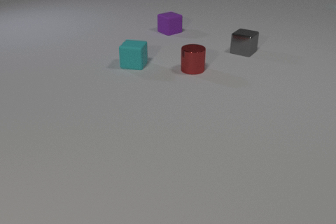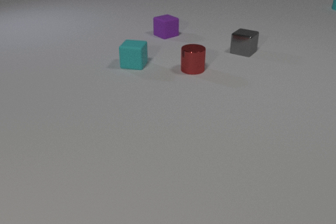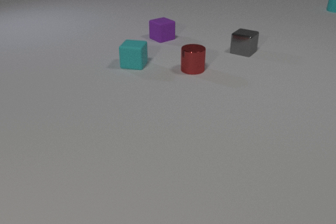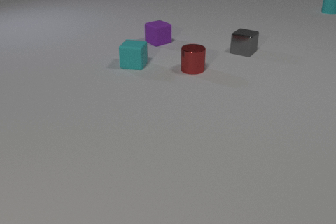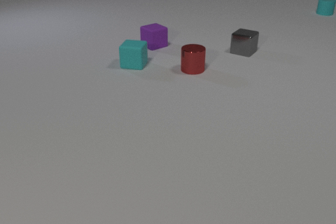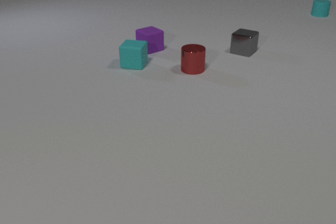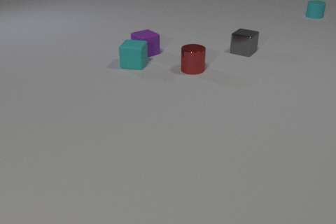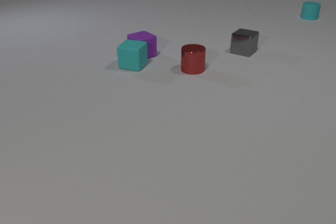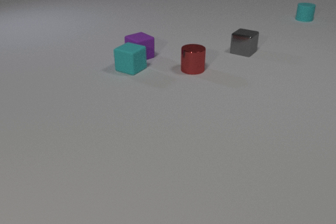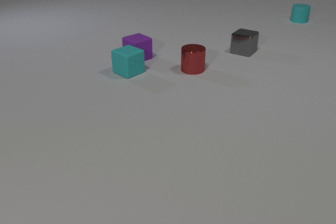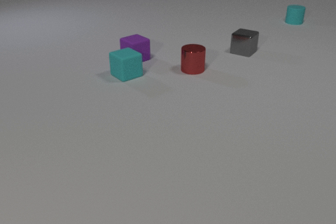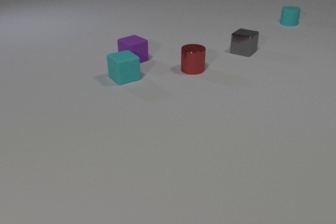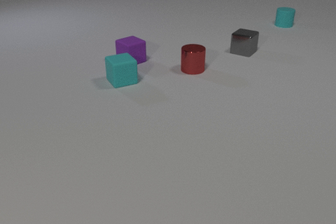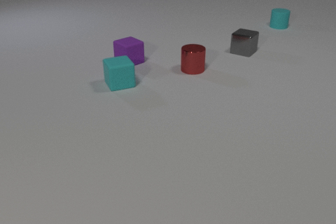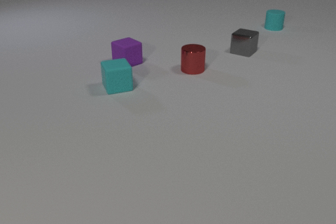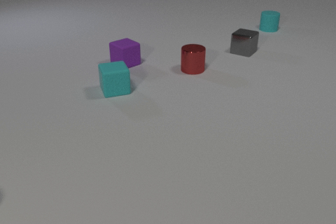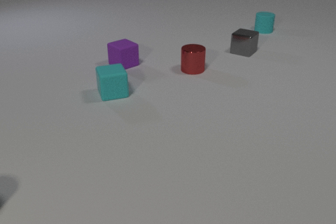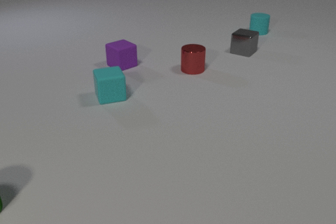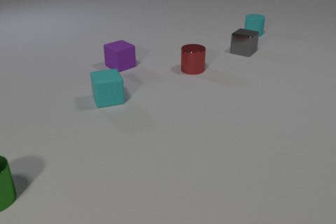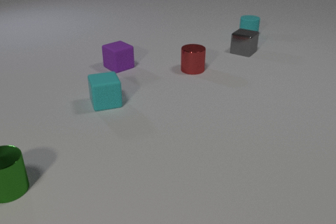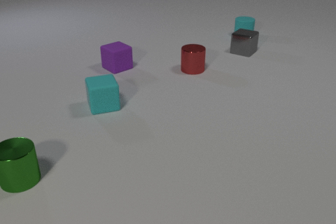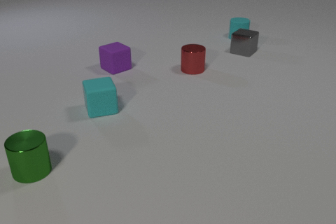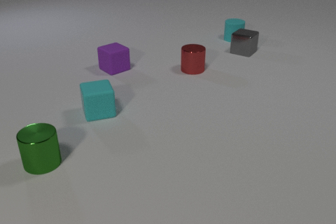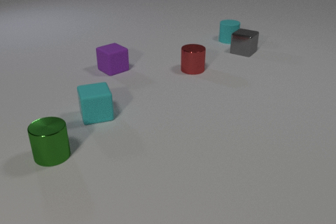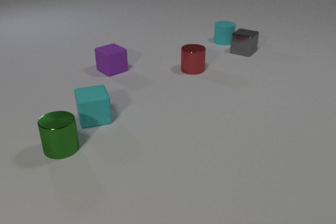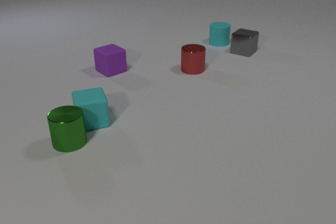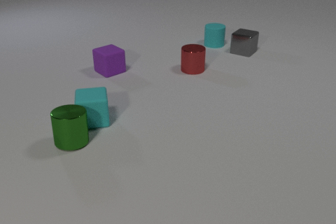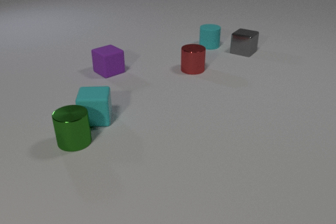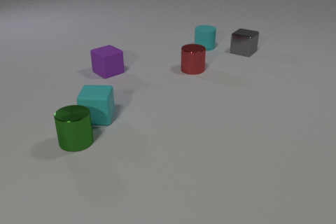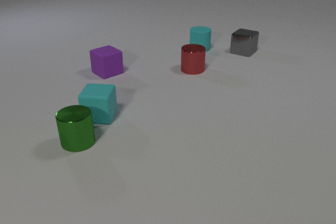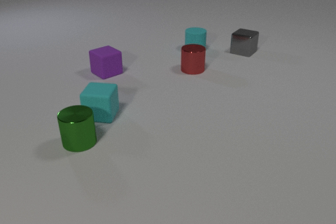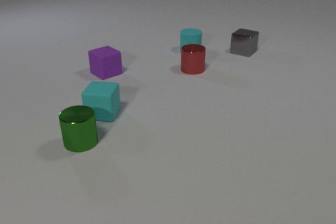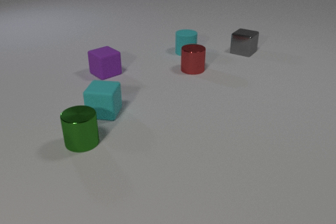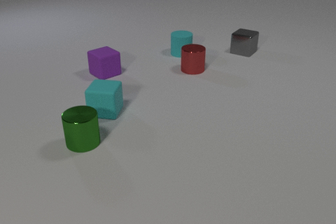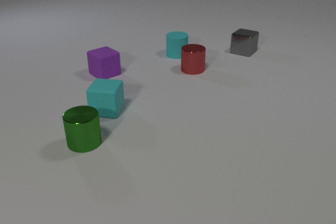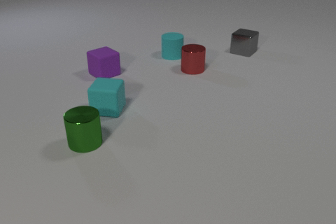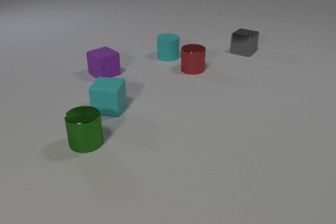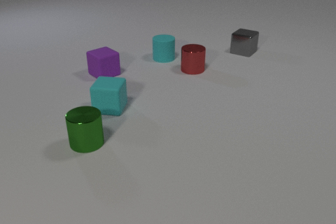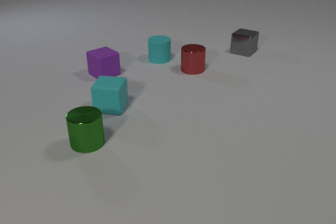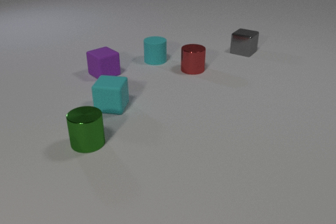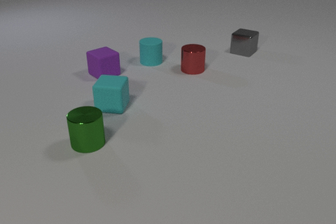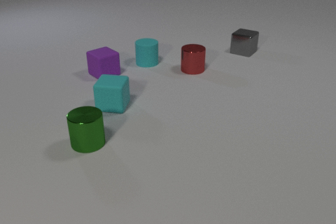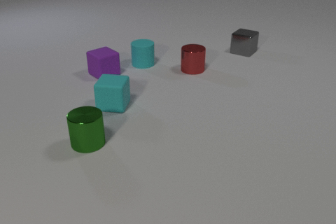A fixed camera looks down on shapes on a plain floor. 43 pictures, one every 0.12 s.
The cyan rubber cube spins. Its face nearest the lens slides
to the left.
The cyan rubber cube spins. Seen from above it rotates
clockwise.
0.00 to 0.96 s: The purple rubber cube slides toward the camera and to the left. The cyan rubber cube slides toward the camera, spins clockwise seen from above by about 15 degrees, its near face sliding to the left. The cyan rubber cylinder comes in at the right edge, slides toward the camera and to the left. The purple rubber cube and the cyan rubber cube collide.
0.96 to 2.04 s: The purple rubber cube slides toward the camera and to the left. The cyan rubber cube slides toward the camera, spins clockwise seen from above by about 45 degrees, its near face sliding to the left. The cyan rubber cylinder slides toward the camera and to the left.
2.04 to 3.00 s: The purple rubber cube slides toward the camera and to the left. The cyan rubber cube slides toward the camera. The cyan rubber cylinder slides toward the camera and to the left. The green metal cylinder slides to the right and away from the camera. The cyan rubber cube and the green metal cylinder collide.
3.00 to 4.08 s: The purple rubber cube slides toward the camera and to the left. The cyan rubber cube slides away from the camera and to the right, spins so that its near face slides to the left, clockwise seen from above. The cyan rubber cylinder slides to the left and toward the camera. The green metal cylinder slides to the right.
4.08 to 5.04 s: The cyan rubber cube slides away from the camera and to the right. The cyan rubber cylinder slides to the left and toward the camera.
How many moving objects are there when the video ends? 2.
What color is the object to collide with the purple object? cyan.
What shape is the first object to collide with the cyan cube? cube.
